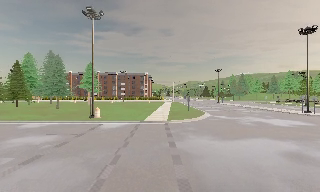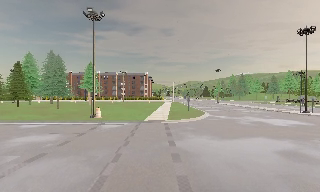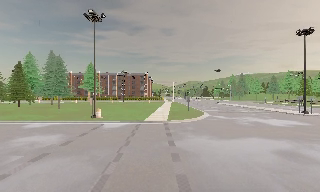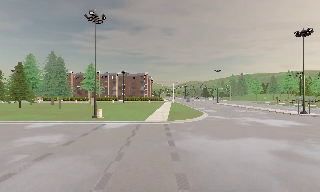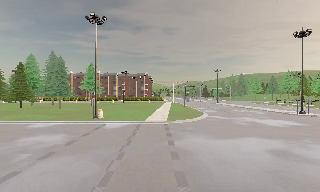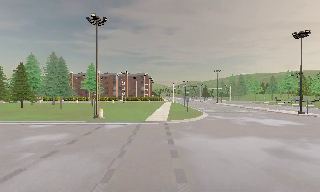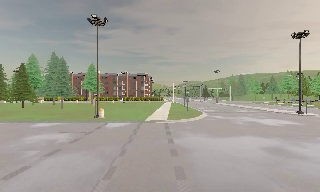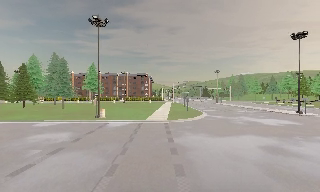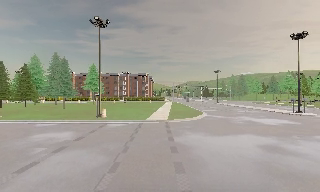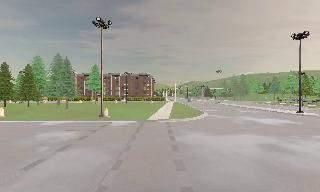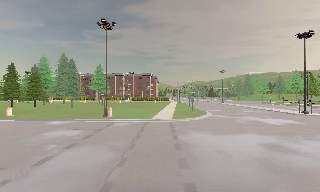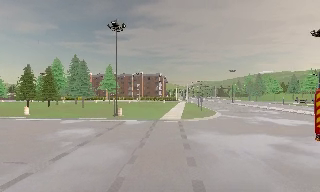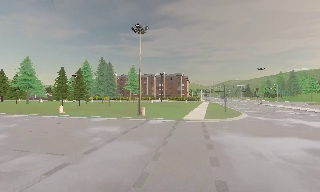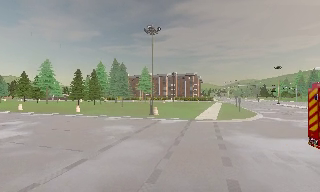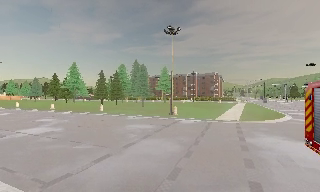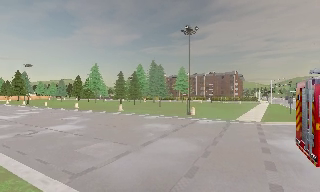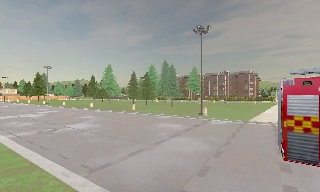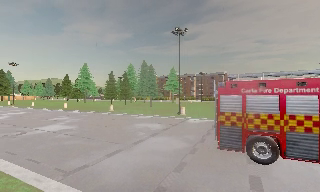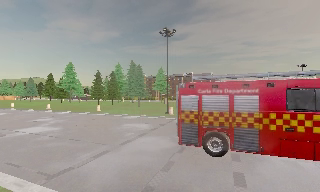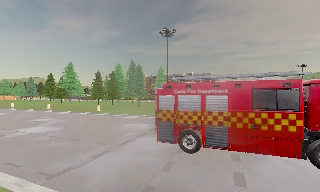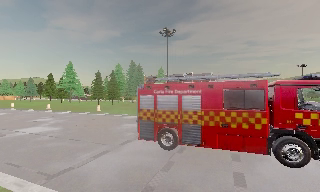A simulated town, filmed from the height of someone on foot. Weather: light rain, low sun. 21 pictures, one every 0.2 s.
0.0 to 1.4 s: The camera travels backward, about 1.5 m, so what stands in front gets smaller.
1.4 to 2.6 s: The camera swings to its left by about 15 degrees, and the scene slides to the right. It travels backward, about 1 m, so what stands in front gets smaller.
2.6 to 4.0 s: The camera travels backward, about 1 m, so what stands in front gets smaller. It loses speed.
The film runs backward here.
